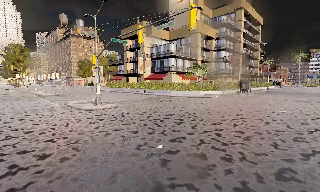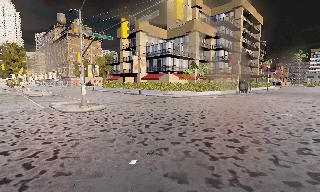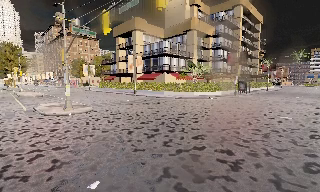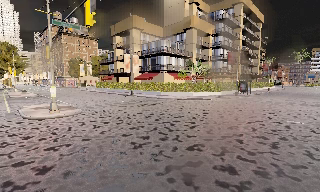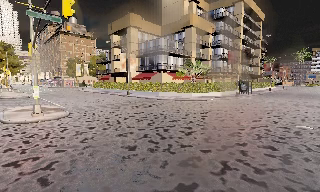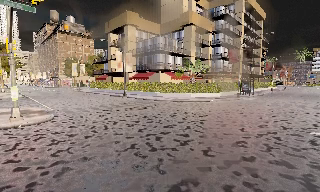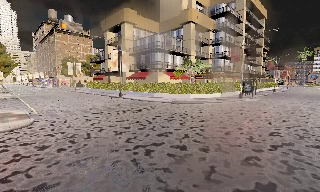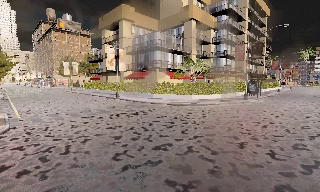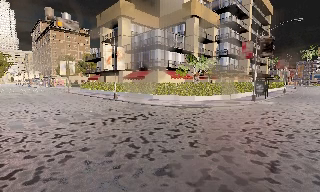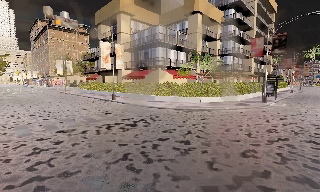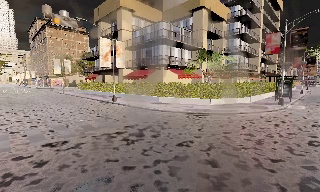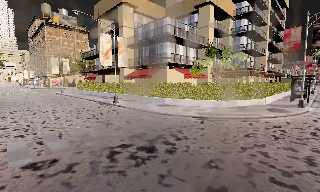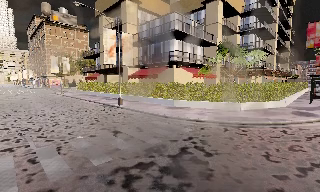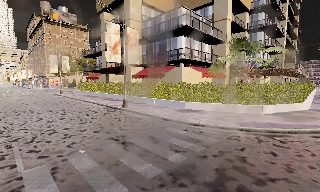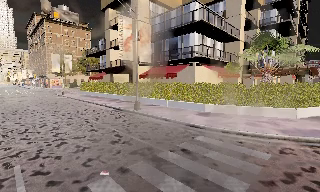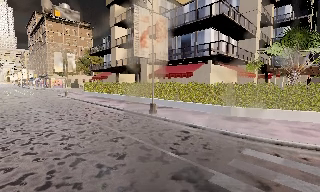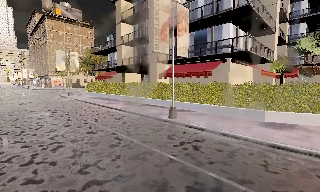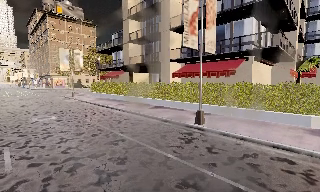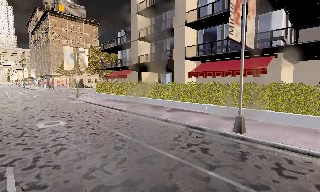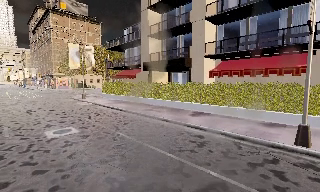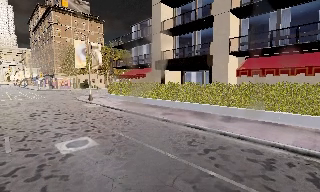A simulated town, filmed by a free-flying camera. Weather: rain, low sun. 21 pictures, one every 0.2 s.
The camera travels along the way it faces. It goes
forward.
0.0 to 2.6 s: The camera travels forward, about 16 m, so what stands in front looms larger.
2.6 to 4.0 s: The camera travels forward and to its left, about 13 m, so what stands in front looms larger.
The film runs forward here.
